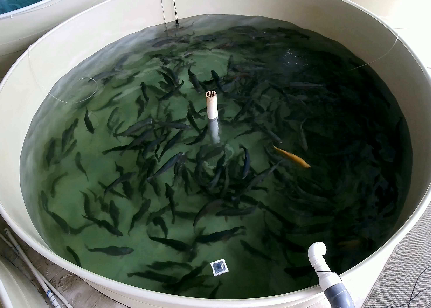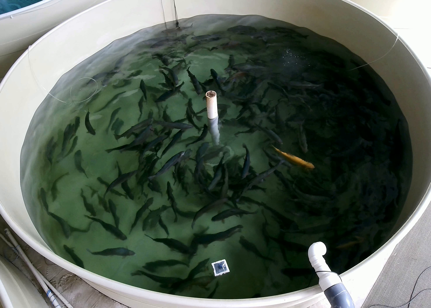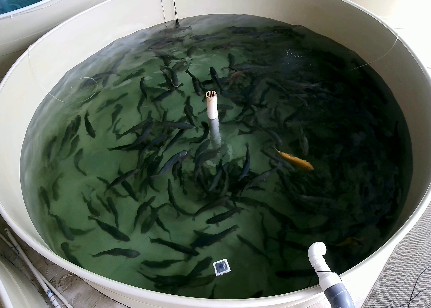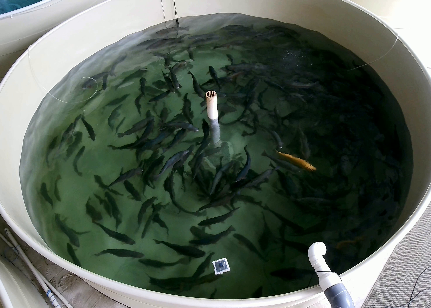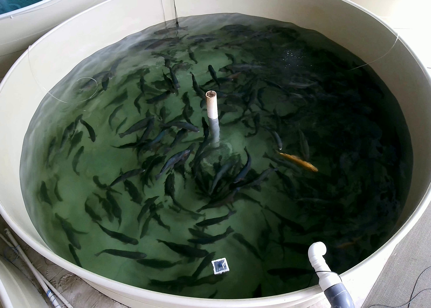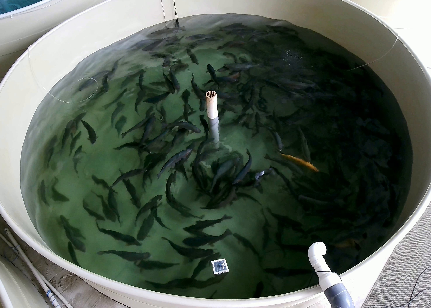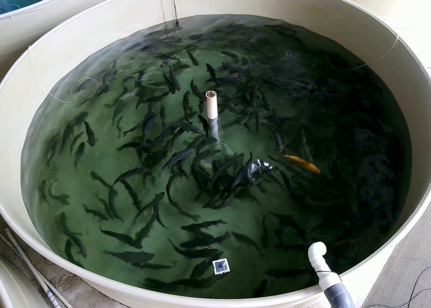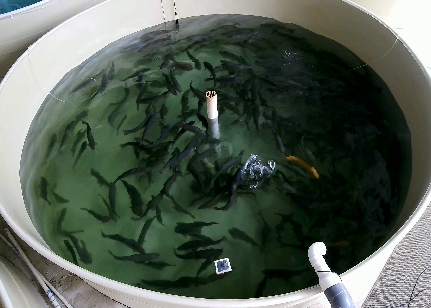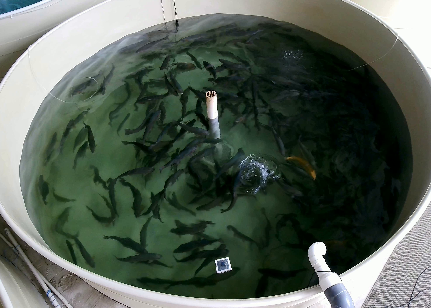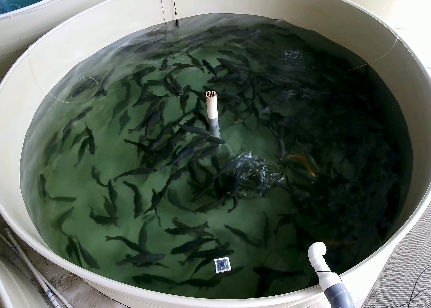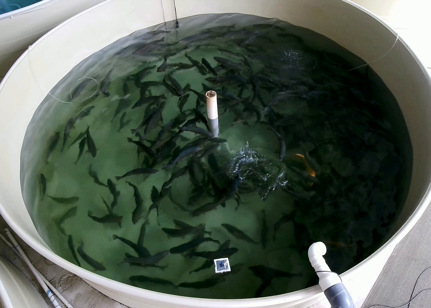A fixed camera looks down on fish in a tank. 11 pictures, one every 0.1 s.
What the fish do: Foraging.
